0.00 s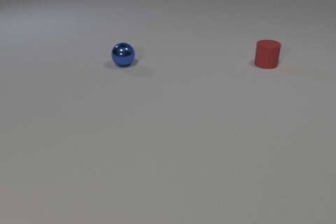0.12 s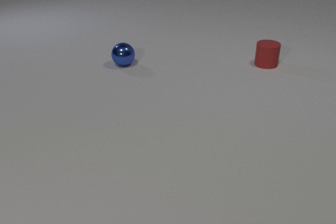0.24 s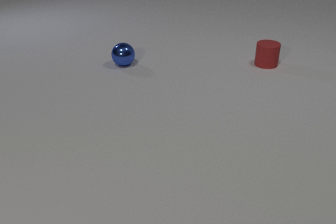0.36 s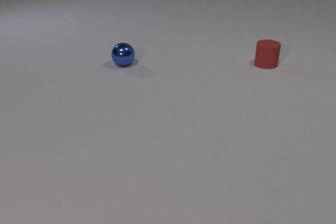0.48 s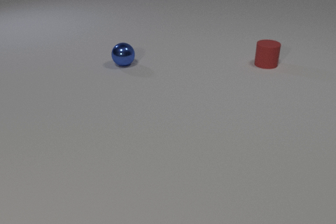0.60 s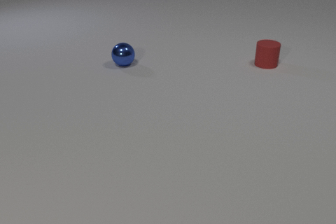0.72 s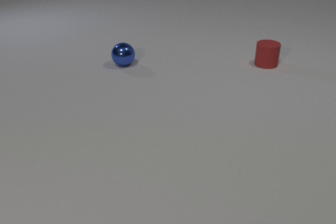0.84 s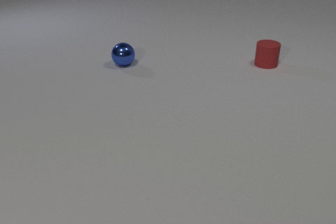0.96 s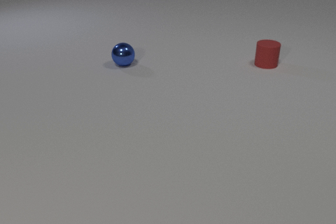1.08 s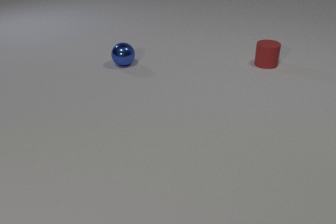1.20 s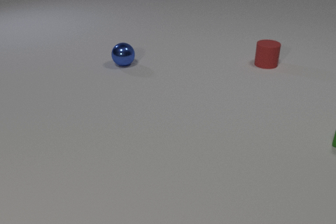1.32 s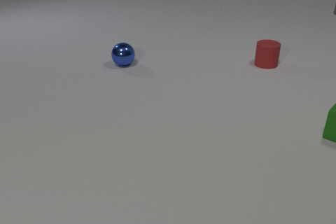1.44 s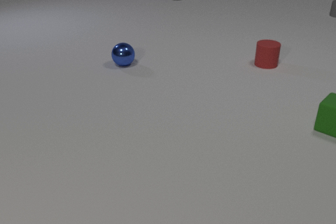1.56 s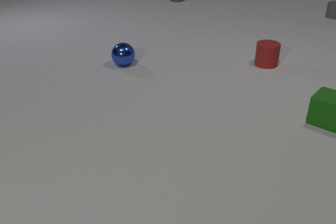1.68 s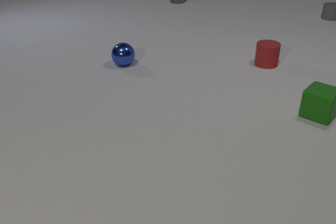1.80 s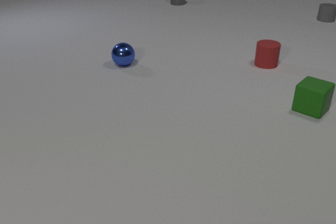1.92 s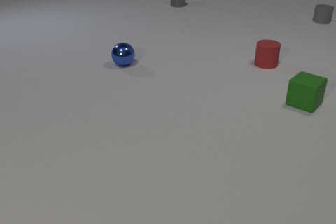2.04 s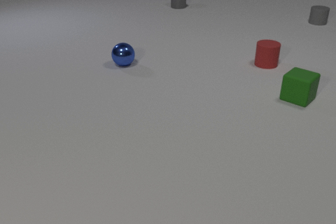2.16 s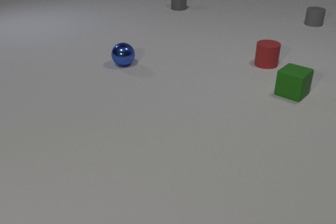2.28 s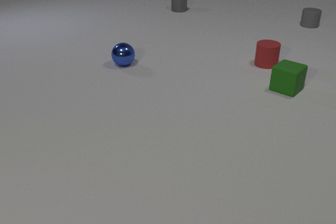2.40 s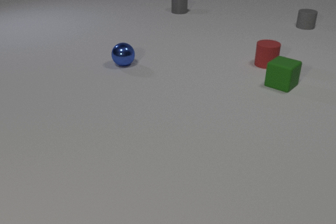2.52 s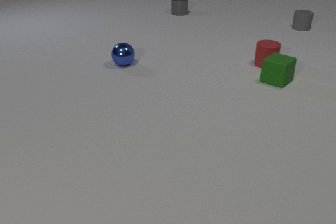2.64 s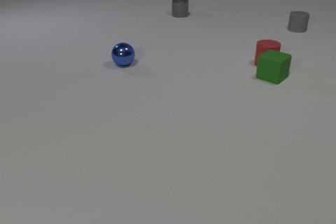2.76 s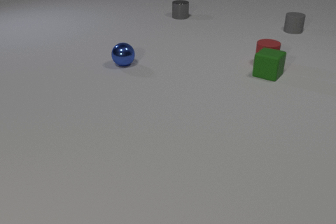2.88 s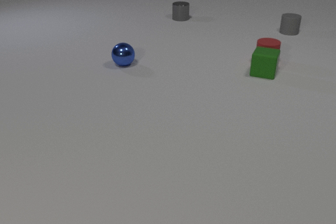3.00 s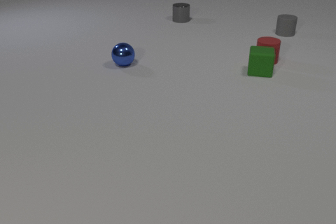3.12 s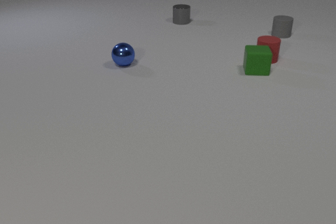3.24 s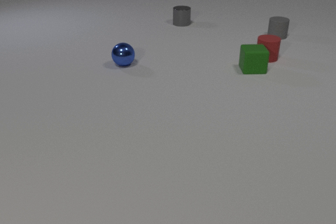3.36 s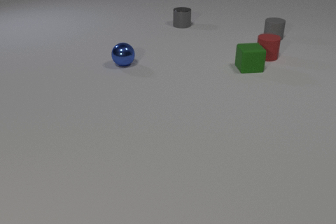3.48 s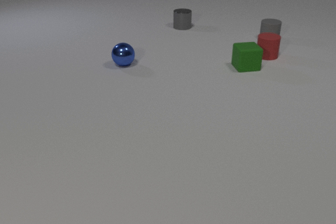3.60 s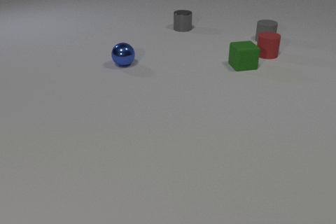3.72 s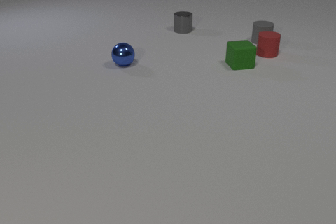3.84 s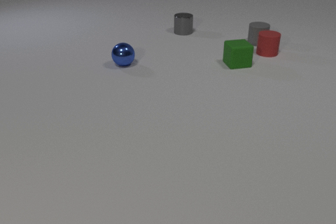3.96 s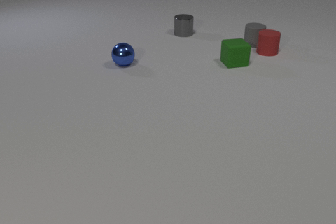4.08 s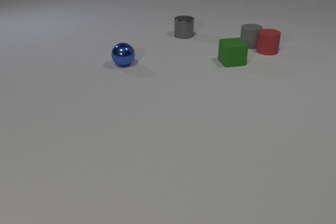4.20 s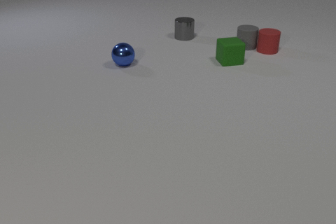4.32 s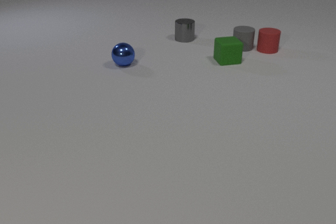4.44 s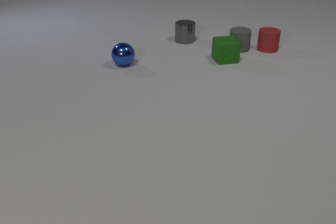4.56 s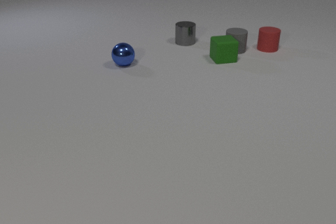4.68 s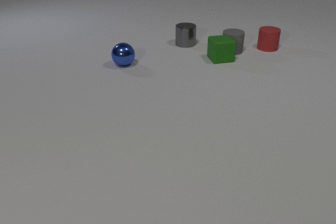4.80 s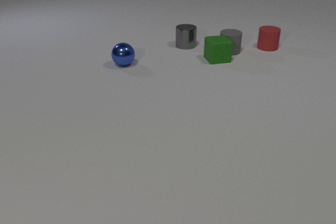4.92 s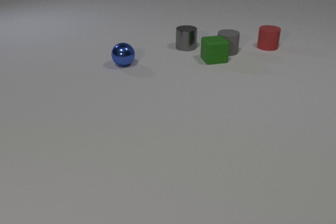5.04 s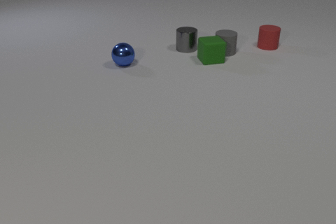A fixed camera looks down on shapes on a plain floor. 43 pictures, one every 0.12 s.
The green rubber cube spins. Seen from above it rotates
counterclockwise.
The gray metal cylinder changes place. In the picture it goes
toward the camera.
0.00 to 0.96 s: Next to nothing moves.
0.96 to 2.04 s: The green rubber cube comes in at the right edge, slides away from the camera and to the left. The gray rubber cylinder comes in at the right edge, slides toward the camera and to the left. The gray metal cylinder comes in at the top edge, slides toward the camera.
2.04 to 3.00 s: The green rubber cube slides away from the camera and to the left, spins counterclockwise seen from above by about 30 degrees, its near face sliding to the right. The red rubber cylinder slides away from the camera. The gray rubber cylinder slides toward the camera and to the left. The gray metal cylinder slides toward the camera. The green rubber cube and the red rubber cylinder collide.
3.00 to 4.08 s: The green rubber cube slides to the left and away from the camera, spins counterclockwise seen from above by about 30 degrees, its near face sliding to the right. The red rubber cylinder slides away from the camera. The gray rubber cylinder slides toward the camera and to the left. The gray metal cylinder slides toward the camera.
4.08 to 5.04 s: The green rubber cube slides to the left. The red rubber cylinder slides away from the camera. The gray rubber cylinder slides toward the camera and to the left. The gray metal cylinder slides toward the camera. The green rubber cube and the gray rubber cylinder collide.
What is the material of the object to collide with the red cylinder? rubber.
How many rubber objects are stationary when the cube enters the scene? 1.
What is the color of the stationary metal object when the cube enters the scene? blue.
